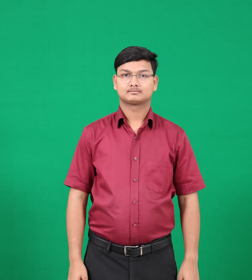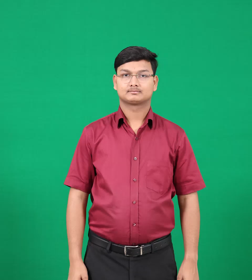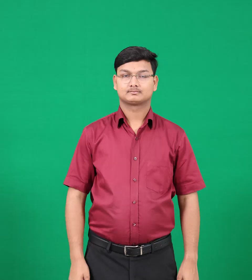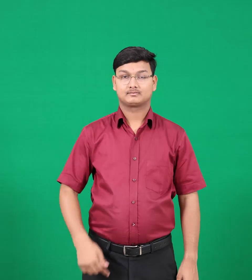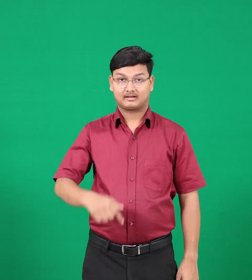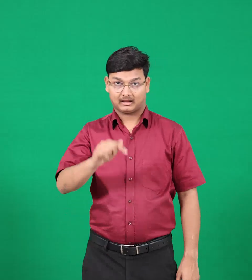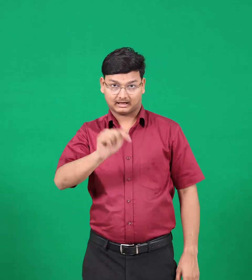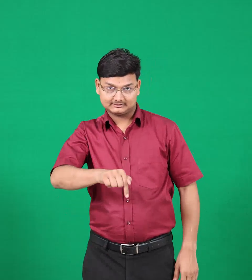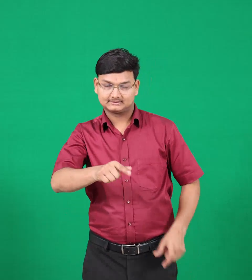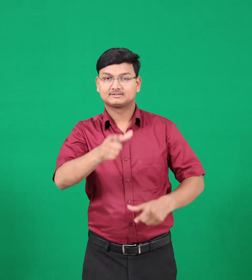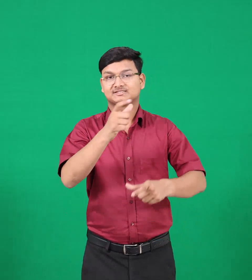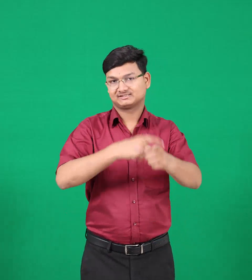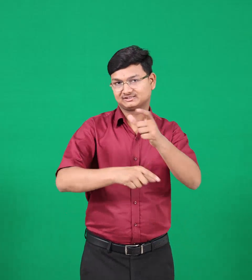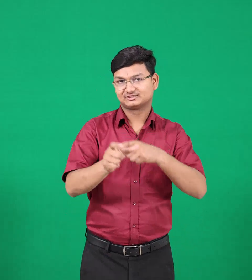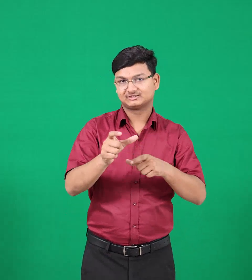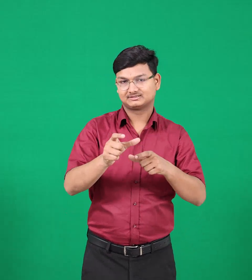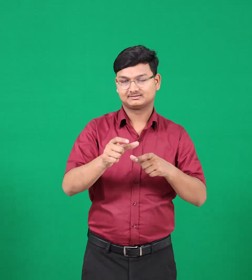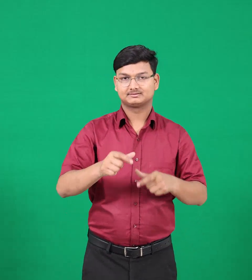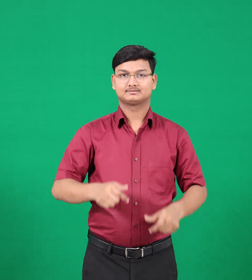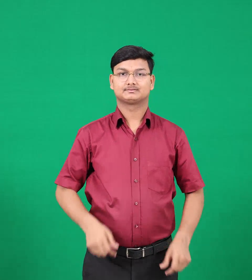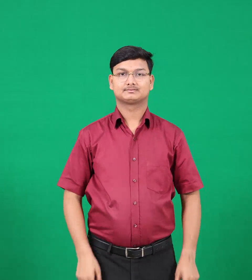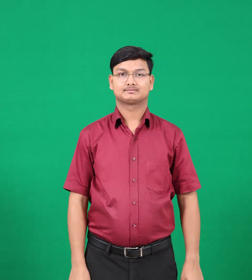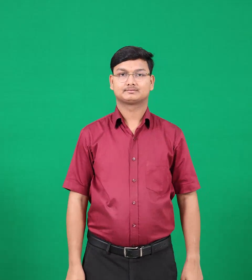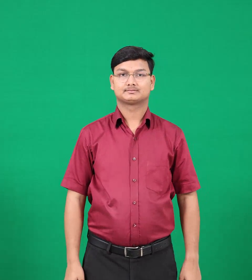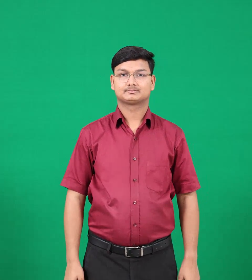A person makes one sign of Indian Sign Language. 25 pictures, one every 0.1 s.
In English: exchanging
